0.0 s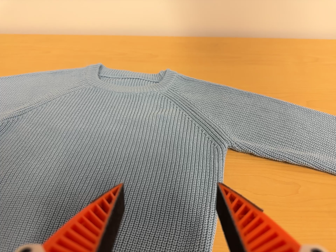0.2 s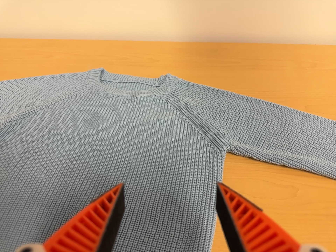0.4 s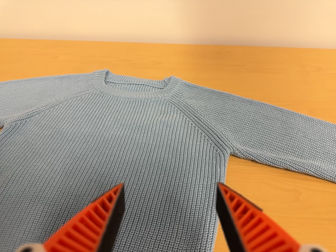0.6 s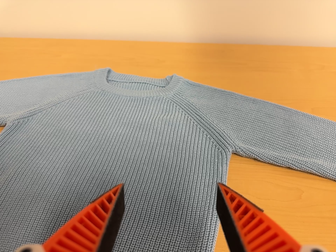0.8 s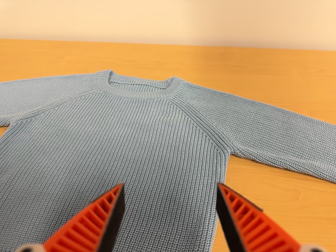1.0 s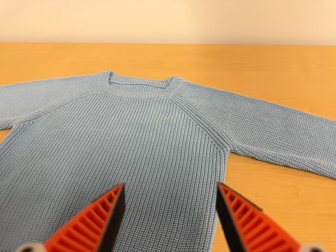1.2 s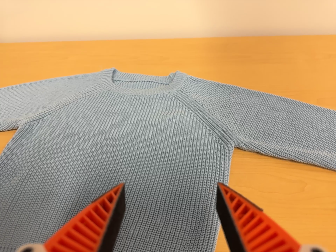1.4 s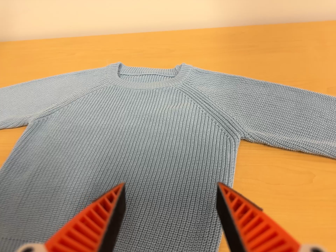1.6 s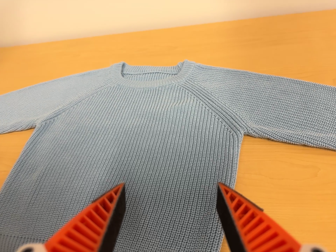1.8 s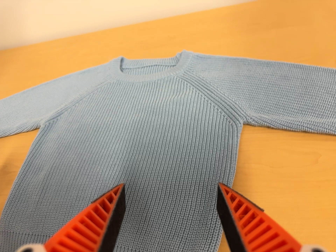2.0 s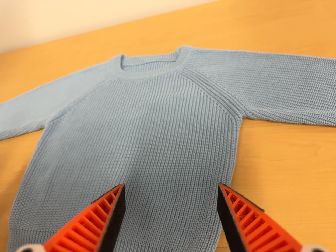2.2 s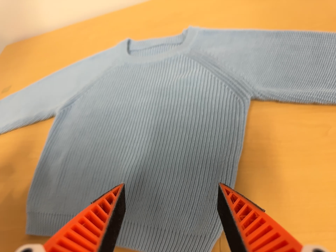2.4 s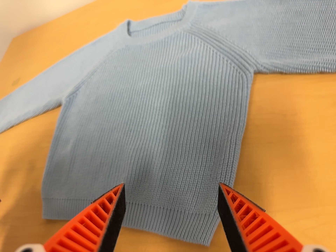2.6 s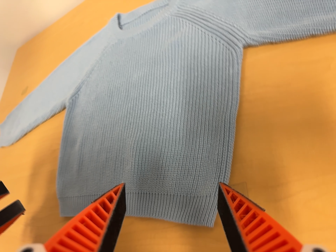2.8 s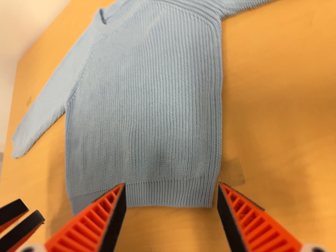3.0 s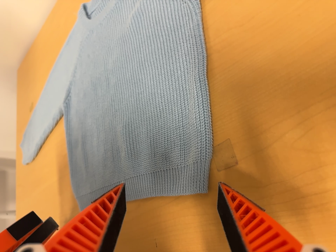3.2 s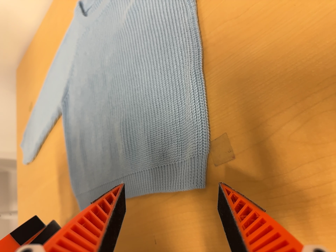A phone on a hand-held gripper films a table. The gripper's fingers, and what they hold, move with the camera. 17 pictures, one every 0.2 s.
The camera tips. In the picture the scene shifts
upward.
The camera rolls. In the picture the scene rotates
counterclockwise.
0.0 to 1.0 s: The camera shifts only a little, or ends up much as it began.
1.0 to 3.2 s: The camera pans to its left by about 30 degrees. It travels to its right, about 20 cm. Its aim tips toward the bottom of its view by about 25 degrees, and the scene shifts upward. It rolls about its line of sight by about 40 degrees, and the scene rotates counterclockwise.
The film runs backward here.
